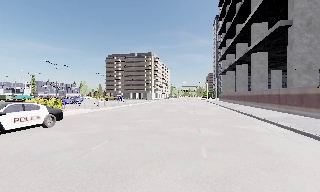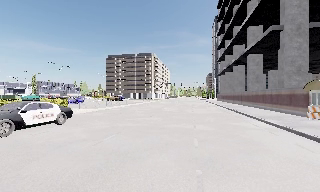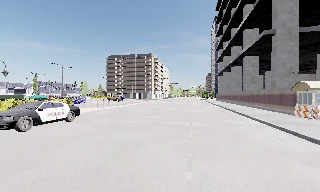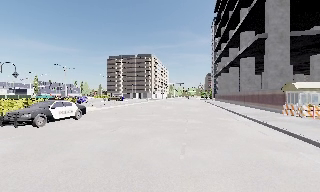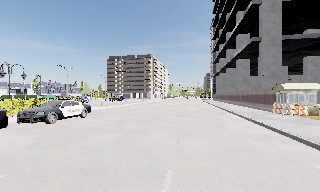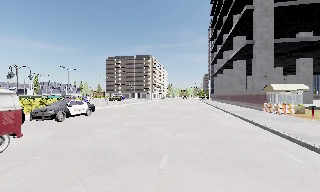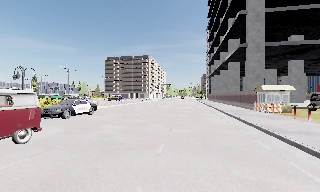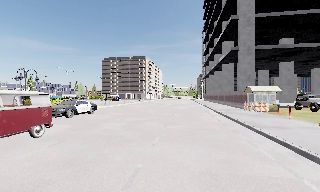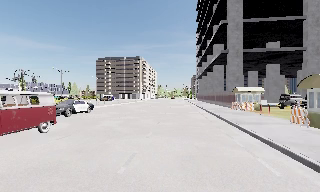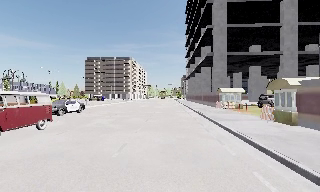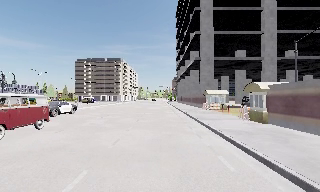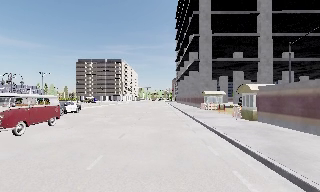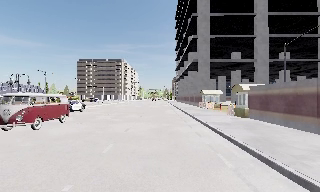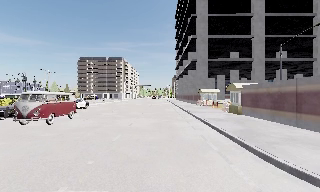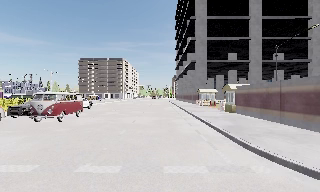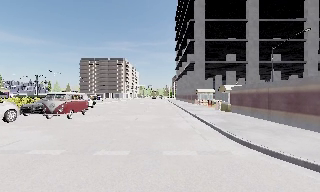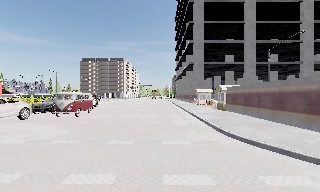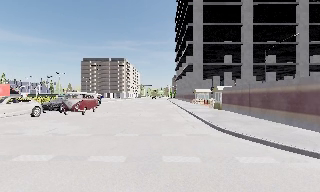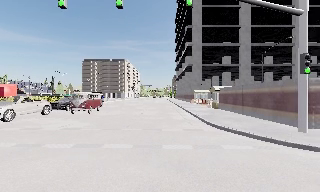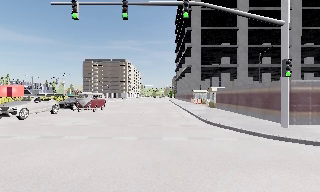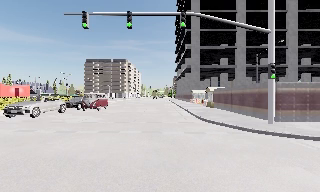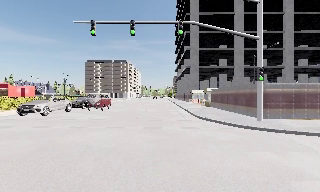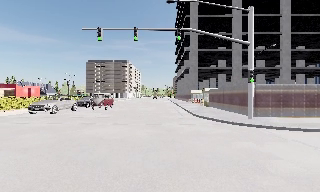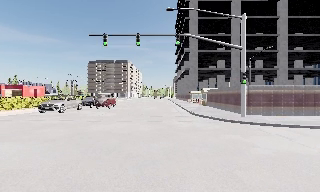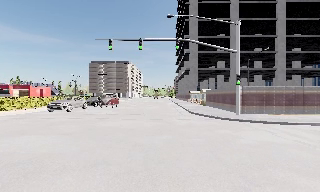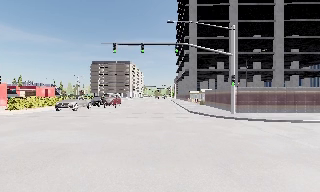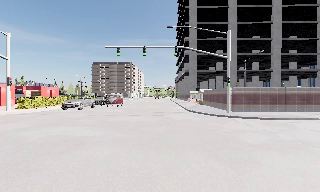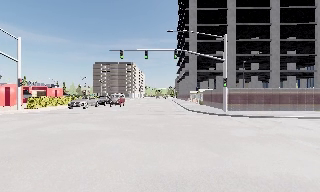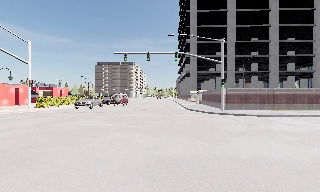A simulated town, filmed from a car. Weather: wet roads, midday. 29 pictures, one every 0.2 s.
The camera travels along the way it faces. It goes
backward.
0.0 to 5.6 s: The camera travels backward, about 30 m, so what stands in front gets smaller.
The film runs backward here.
